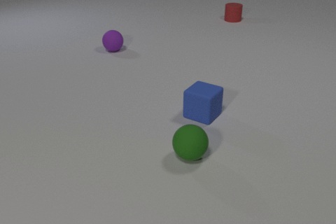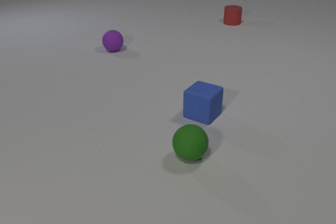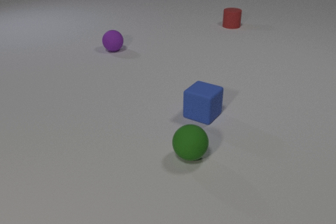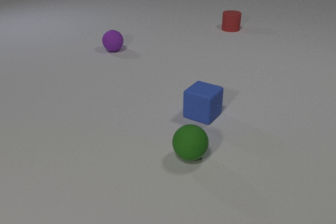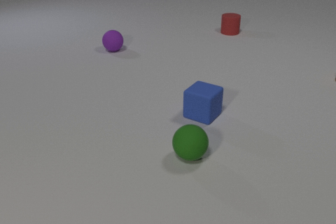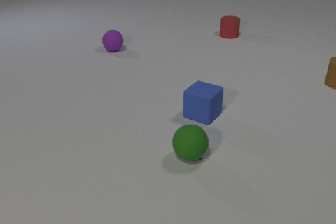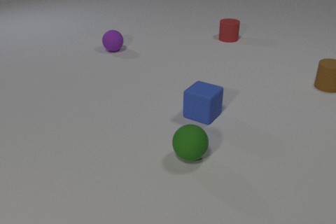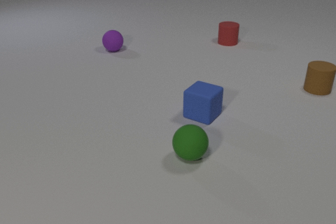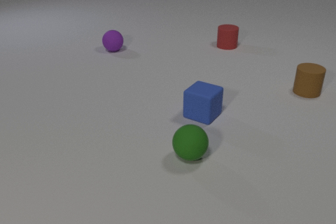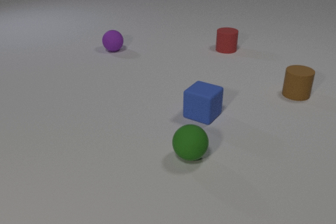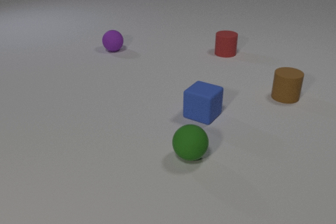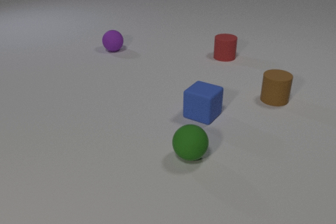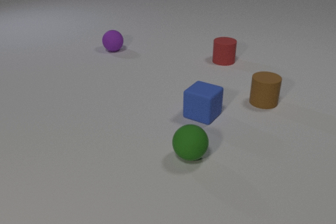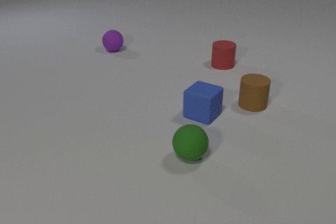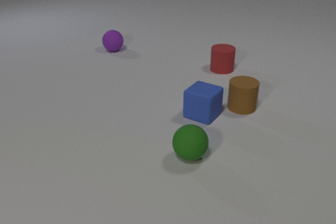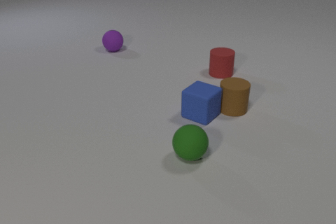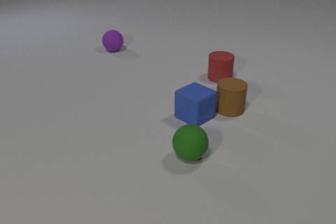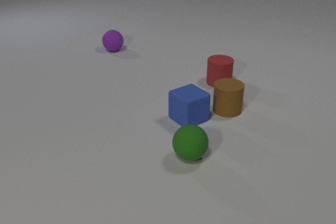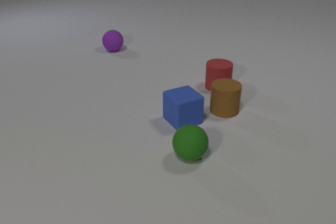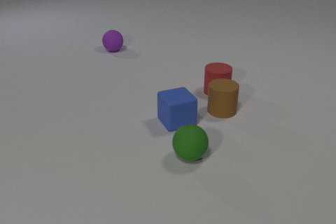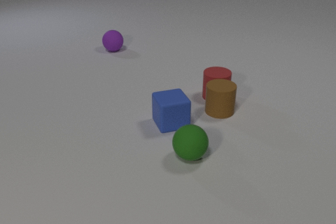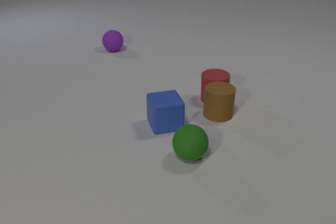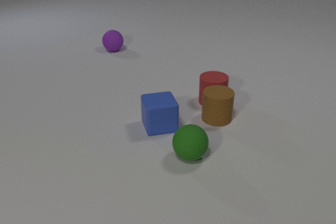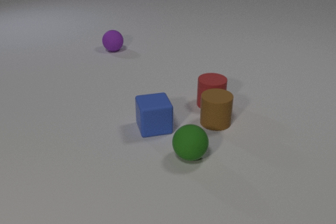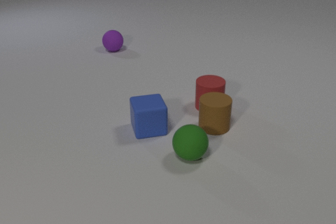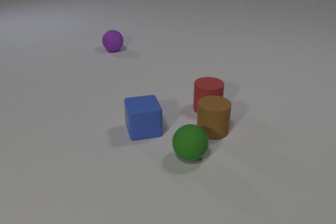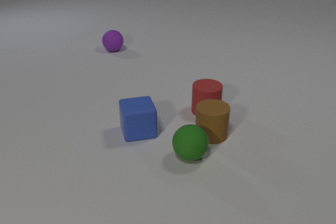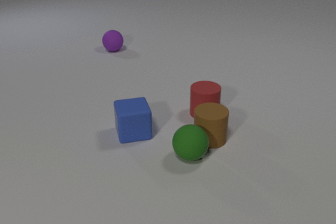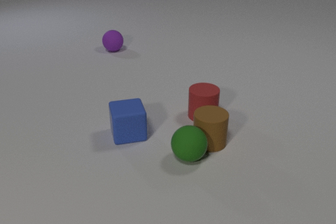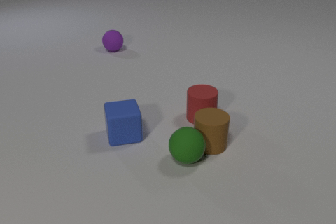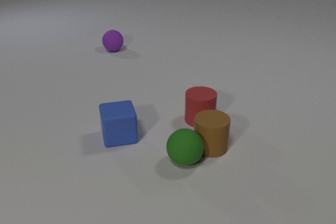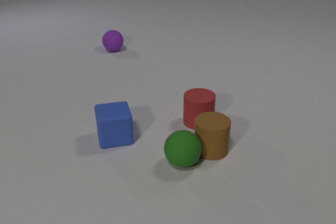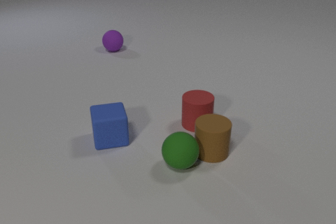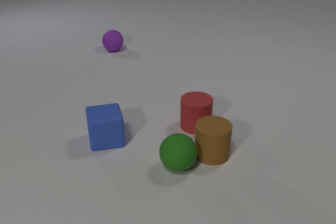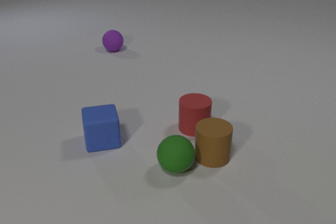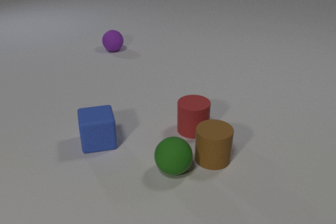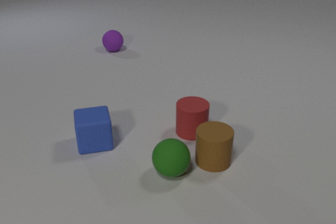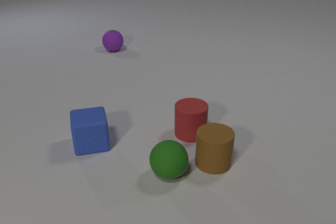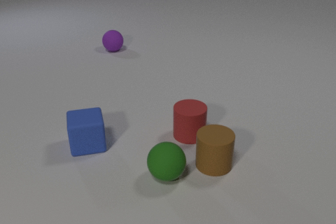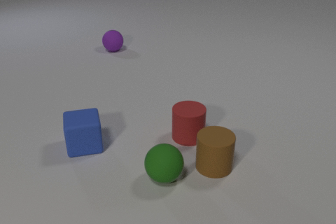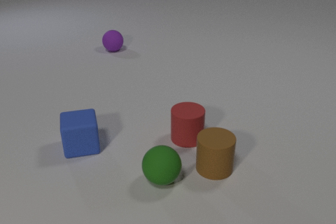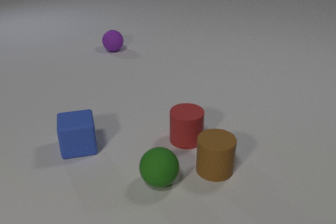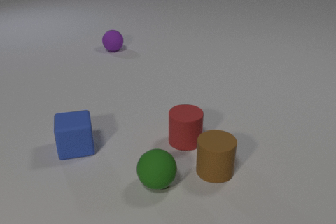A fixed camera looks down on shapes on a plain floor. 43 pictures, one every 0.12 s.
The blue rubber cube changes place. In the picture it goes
to the left.
The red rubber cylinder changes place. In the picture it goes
toward the camera.
0.00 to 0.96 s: The brown rubber cylinder comes in at the right edge, slides toward the camera and to the left. The red rubber cylinder slides toward the camera.
0.96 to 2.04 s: The brown rubber cylinder slides to the left and toward the camera. The blue rubber cube slides to the left and toward the camera, spins so that its near face slides to the left, clockwise seen from above. The red rubber cylinder slides toward the camera. The brown rubber cylinder and the blue rubber cube collide.
2.04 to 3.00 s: The brown rubber cylinder slides toward the camera. The blue rubber cube slides to the left and toward the camera, spins so that its near face slides to the left, clockwise seen from above. The red rubber cylinder slides toward the camera. The brown rubber cylinder and the red rubber cylinder collide.
3.00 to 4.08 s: The brown rubber cylinder slides toward the camera. The blue rubber cube slides to the left. The red rubber cylinder slides toward the camera. The green rubber sphere rolls toward the camera and to the left. The brown rubber cylinder and the green rubber sphere collide.
4.08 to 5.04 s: The brown rubber cylinder slides toward the camera. The blue rubber cube slides to the left. The red rubber cylinder slides toward the camera. The green rubber sphere rolls toward the camera and to the left.
How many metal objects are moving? 0.
What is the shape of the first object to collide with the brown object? cube.
How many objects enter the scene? 1.
